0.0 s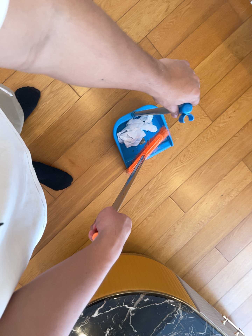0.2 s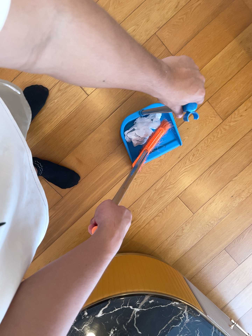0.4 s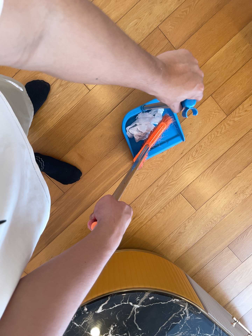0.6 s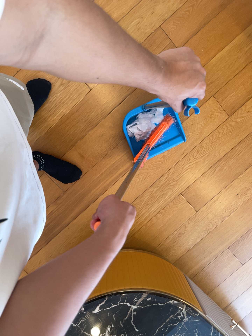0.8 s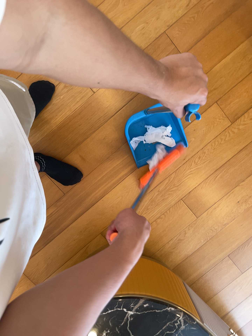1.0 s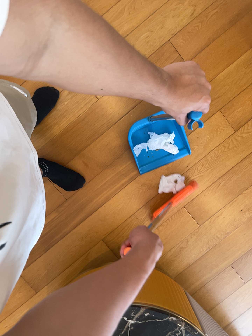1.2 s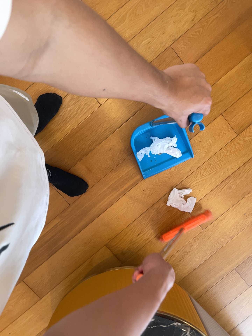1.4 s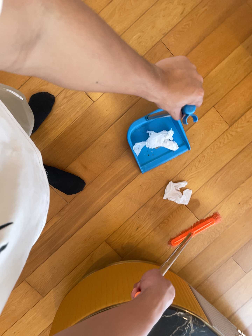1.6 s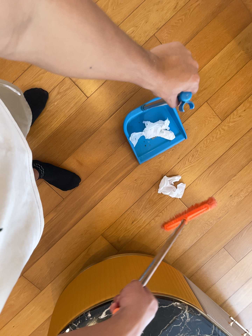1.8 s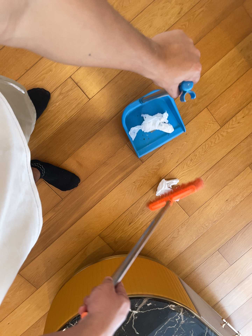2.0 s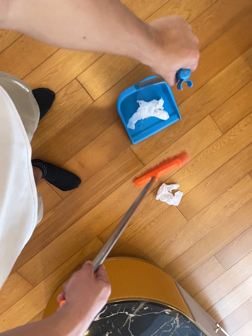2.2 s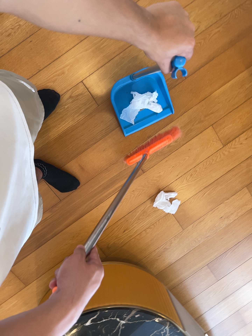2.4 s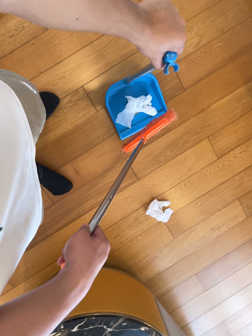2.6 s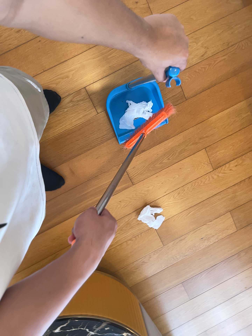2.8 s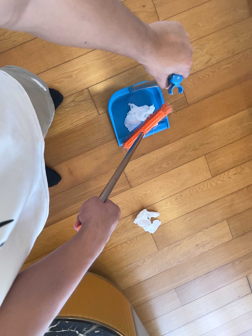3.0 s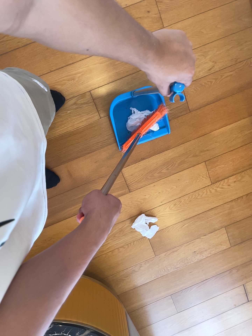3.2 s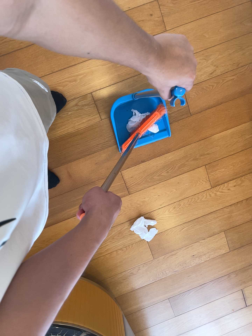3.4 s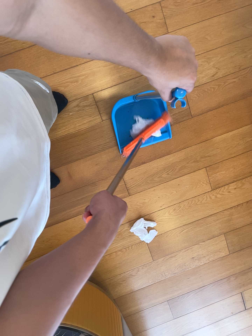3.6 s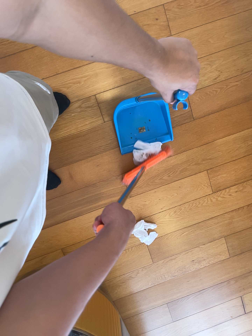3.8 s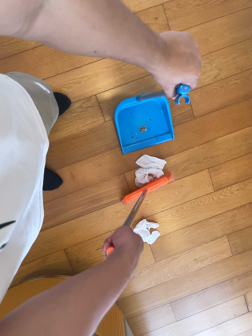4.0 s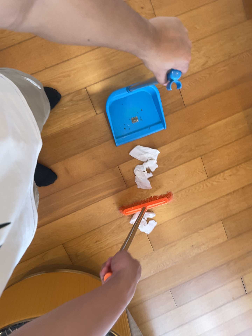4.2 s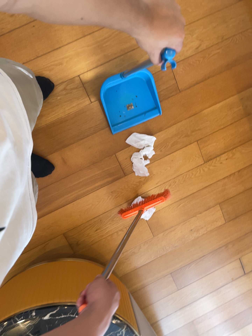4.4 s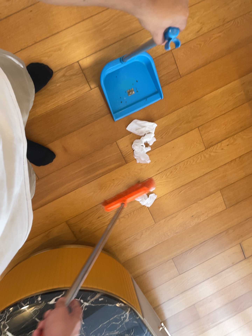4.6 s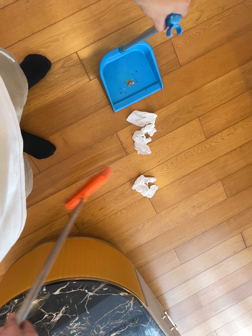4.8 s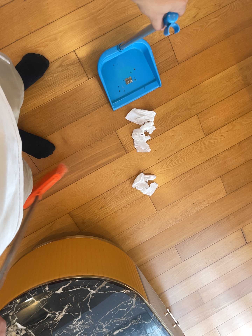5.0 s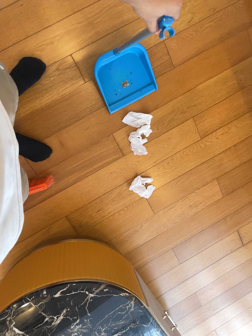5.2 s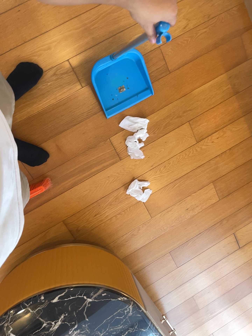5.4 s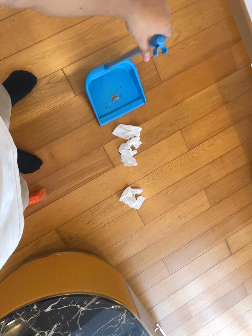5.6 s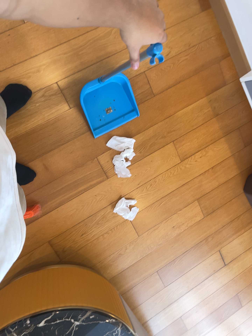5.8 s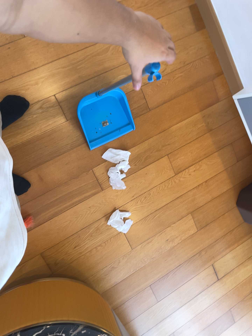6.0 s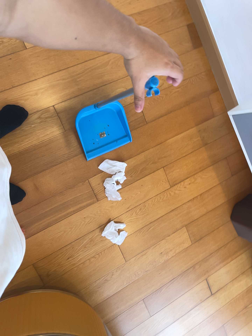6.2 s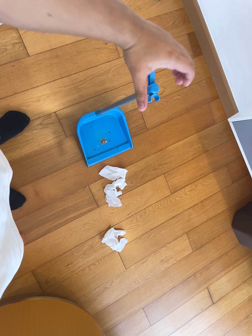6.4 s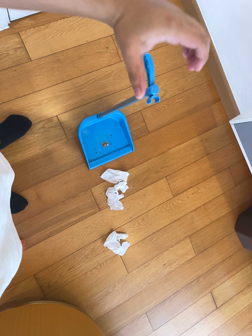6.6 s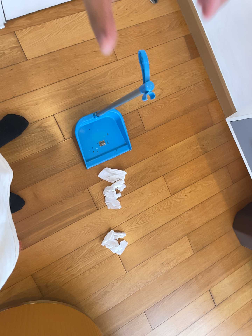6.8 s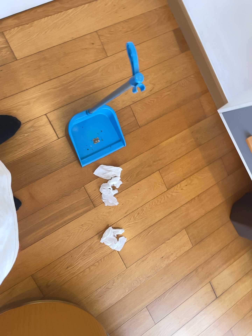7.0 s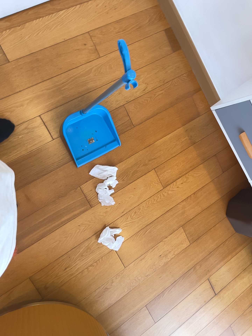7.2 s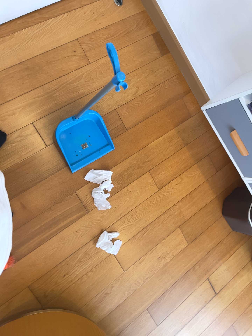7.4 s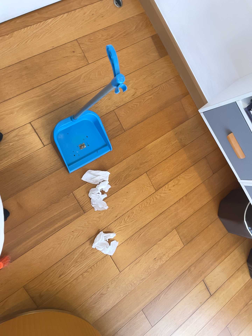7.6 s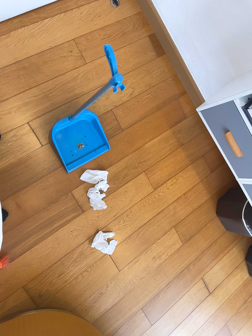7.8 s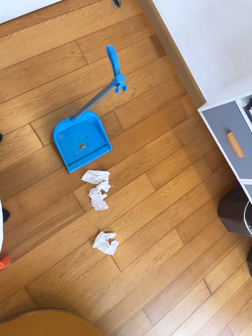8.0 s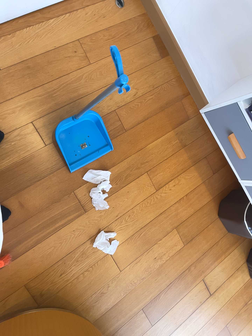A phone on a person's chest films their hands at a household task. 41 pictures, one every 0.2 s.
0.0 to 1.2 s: The camera shifts only a little, or ends up much as it began.
1.2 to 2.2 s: The camera travels toward the top of its view, to its left and backward, about 14 cm.
2.2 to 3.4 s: The camera travels toward the top of its view, about 6 cm, so close, fixed things drift downward. It rolls about its line of sight by about 15 degrees, and the scene rotates clockwise.
3.4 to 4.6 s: The camera travels toward the bottom of its view, about 7 cm, so close, fixed things drift upward.
4.6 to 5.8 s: The camera's aim tips toward the top of its view by about 10 degrees, and the scene shifts downward.
5.8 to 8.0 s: The camera travels toward the bottom of its view, about 7 cm.
The film runs backward here.
